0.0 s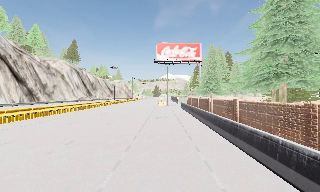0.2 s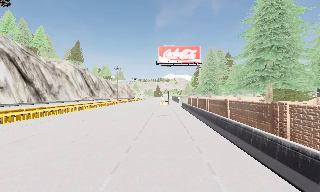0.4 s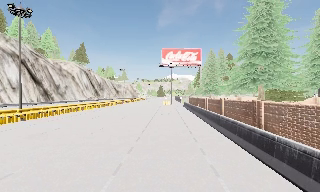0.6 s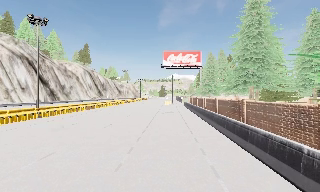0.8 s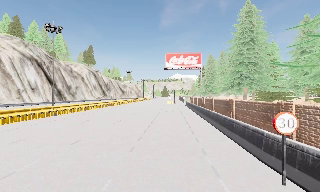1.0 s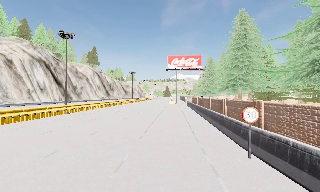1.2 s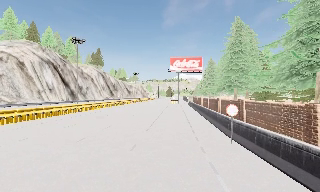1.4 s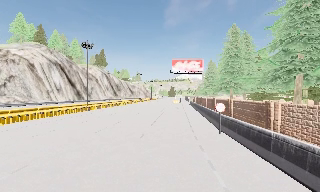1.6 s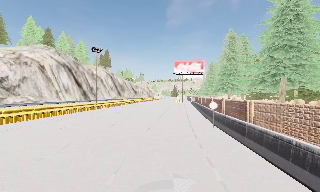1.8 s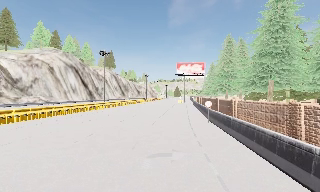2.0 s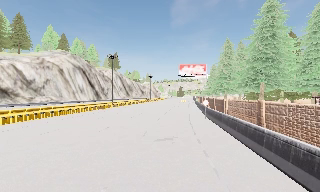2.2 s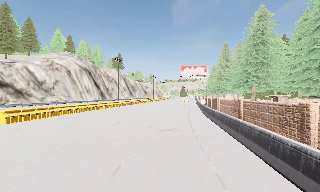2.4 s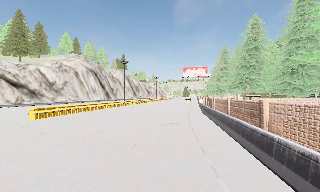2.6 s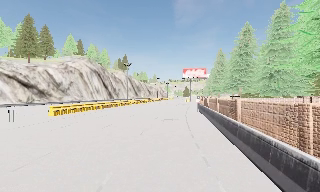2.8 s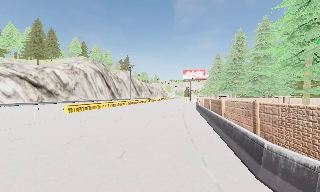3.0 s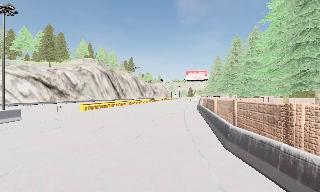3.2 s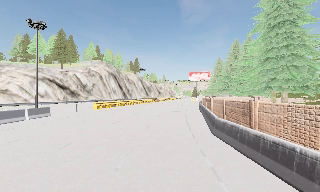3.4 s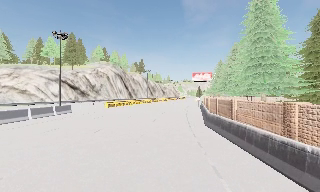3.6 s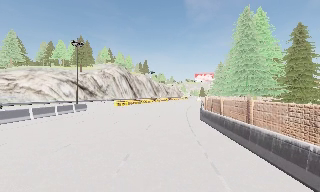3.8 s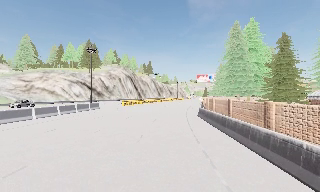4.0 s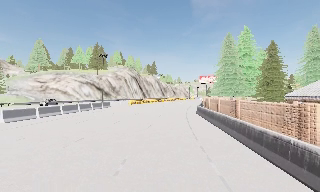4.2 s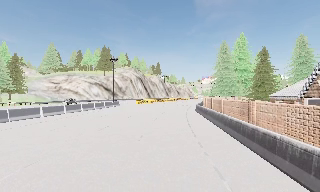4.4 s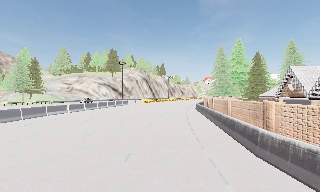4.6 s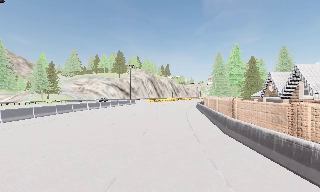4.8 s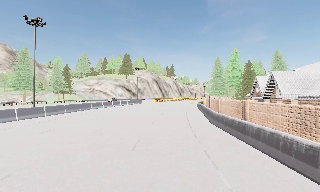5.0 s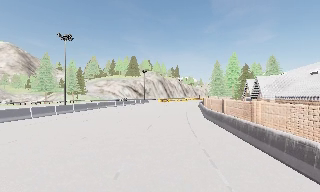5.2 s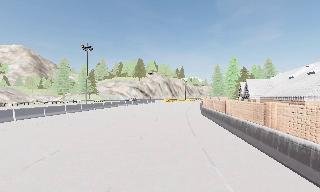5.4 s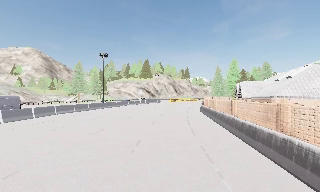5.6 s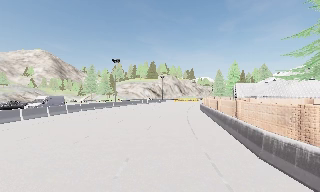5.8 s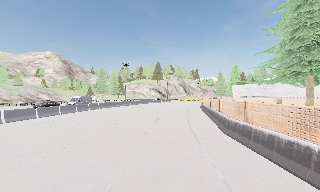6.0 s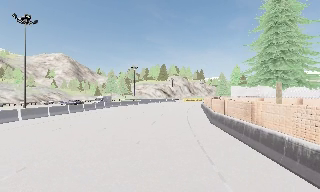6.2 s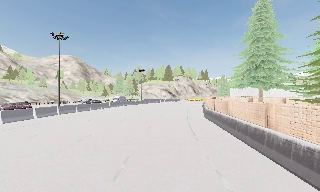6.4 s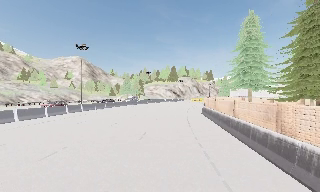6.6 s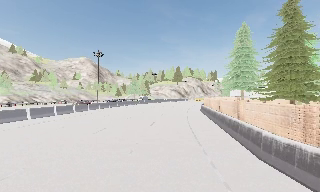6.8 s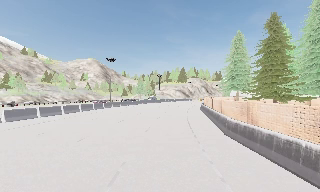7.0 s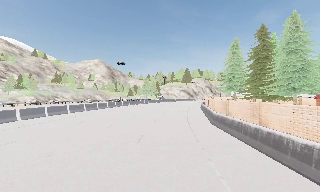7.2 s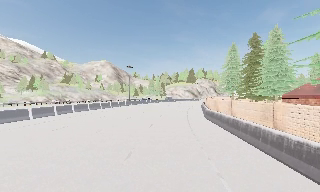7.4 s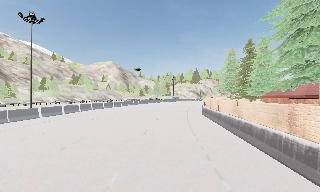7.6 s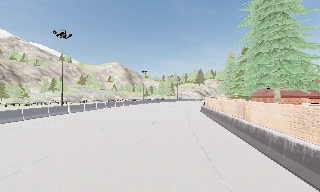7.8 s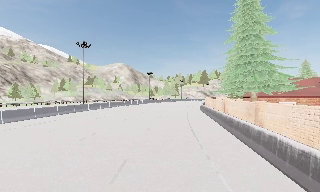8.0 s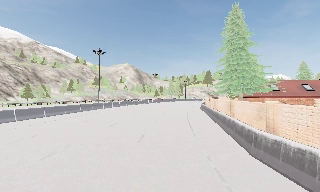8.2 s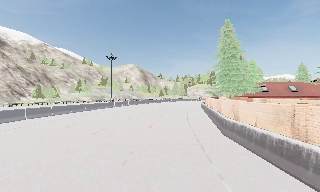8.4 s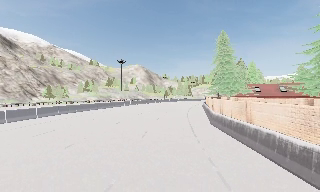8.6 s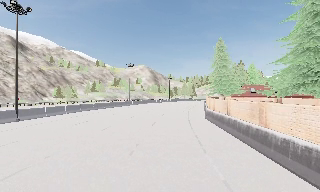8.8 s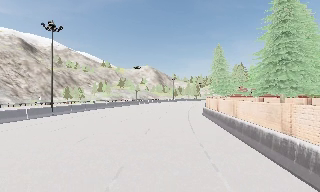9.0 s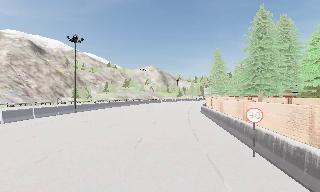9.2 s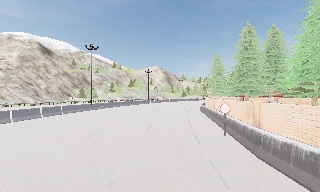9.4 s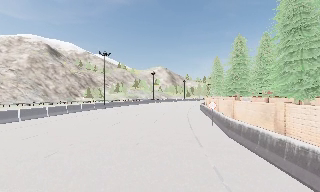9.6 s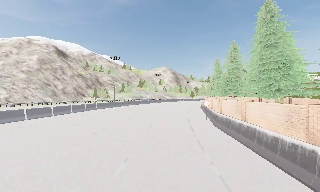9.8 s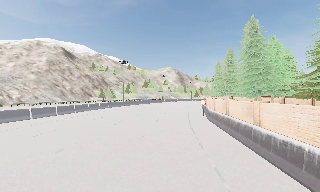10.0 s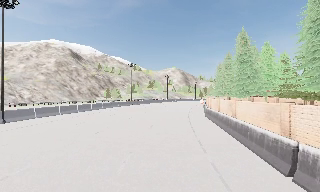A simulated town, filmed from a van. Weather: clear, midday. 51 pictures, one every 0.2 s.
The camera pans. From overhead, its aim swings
counterclockwise.
The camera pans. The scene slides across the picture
to the right.
0.0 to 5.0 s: The camera pans to its left, which is counterclockwise from overhead, by about 30 degrees. It travels backward, about 75 m, so what stands in front gets smaller. It gains speed.
5.0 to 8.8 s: The scene slides to the right, as the camera pans about 35 degrees to its left. It travels backward, about 85 m.
8.8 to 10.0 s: The camera travels backward, about 25 m, so what stands in front gets smaller.
The film runs backward here.
